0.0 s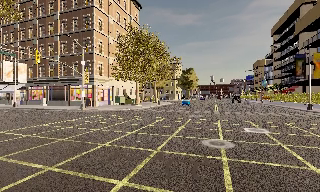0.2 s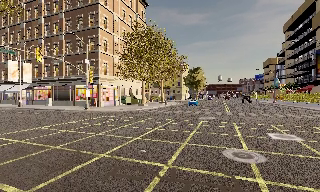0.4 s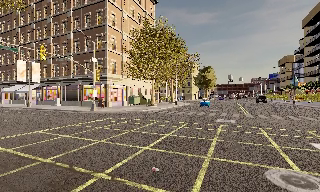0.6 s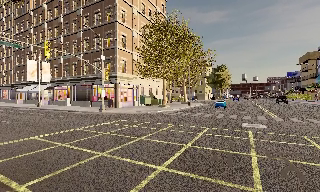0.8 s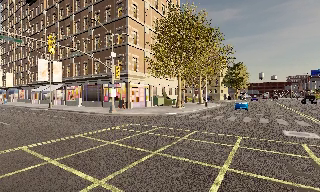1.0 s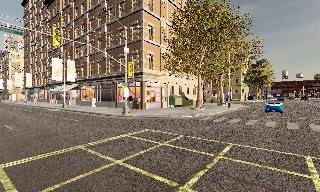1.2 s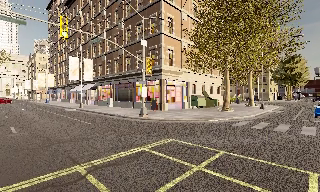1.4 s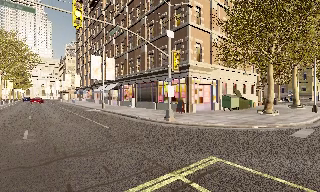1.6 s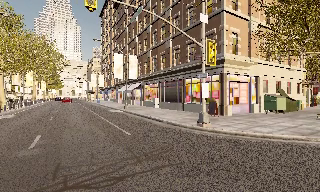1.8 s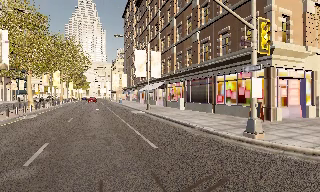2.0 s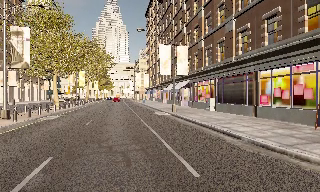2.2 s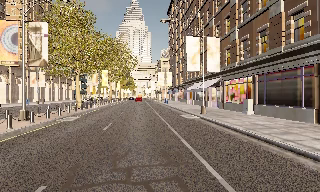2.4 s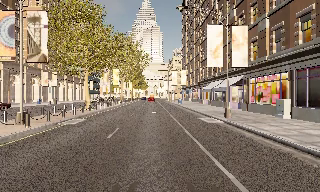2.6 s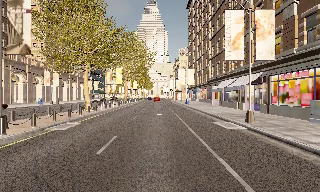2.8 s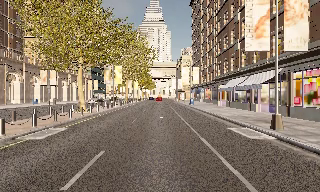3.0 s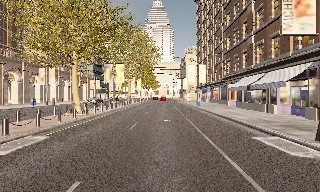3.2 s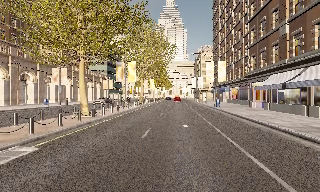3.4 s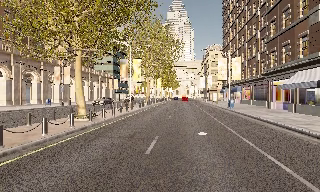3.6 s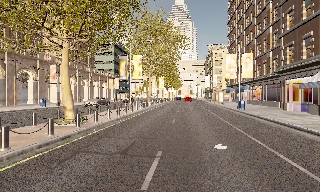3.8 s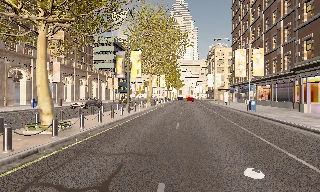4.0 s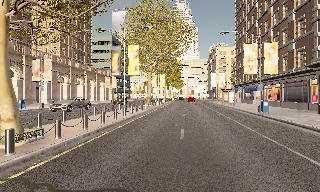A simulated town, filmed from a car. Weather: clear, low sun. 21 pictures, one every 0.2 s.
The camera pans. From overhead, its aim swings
counterclockwise.
The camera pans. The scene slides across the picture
to the right.
0.0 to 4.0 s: The camera pans to its left, which is counterclockwise from overhead, by about 80 degrees. It travels forward, about 35 m.
The film runs forward here.
